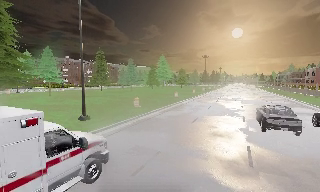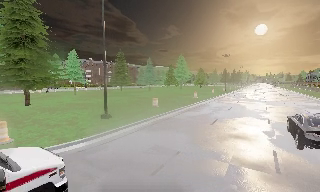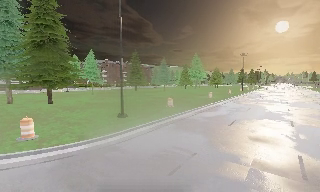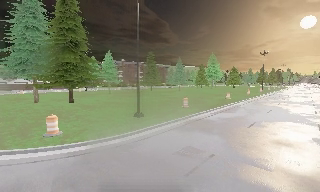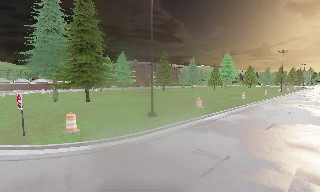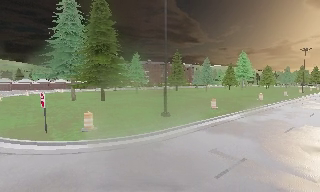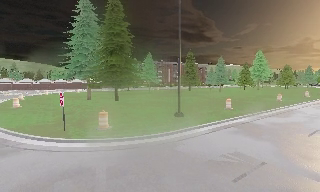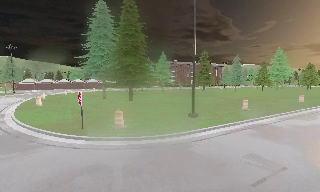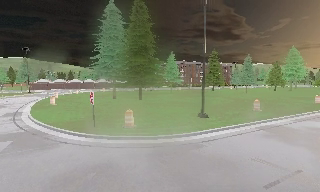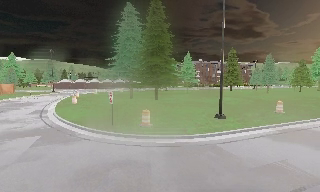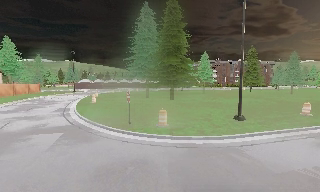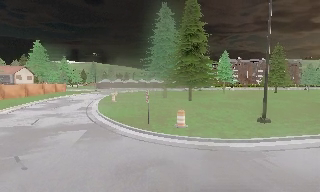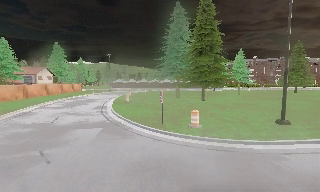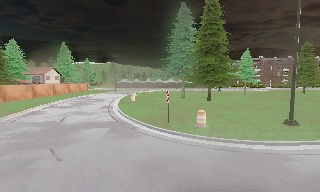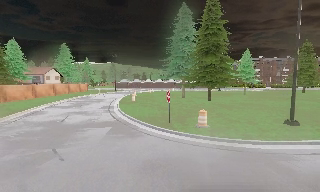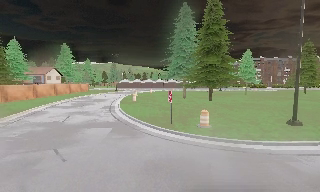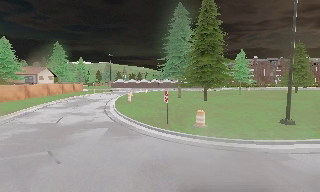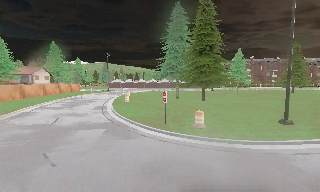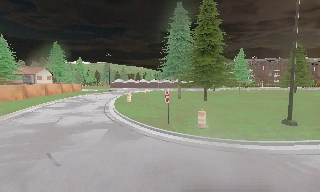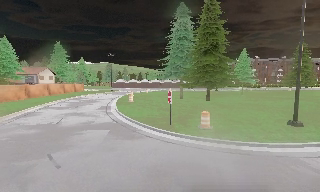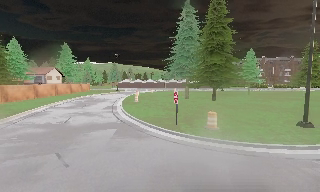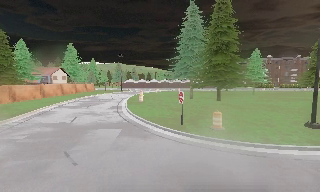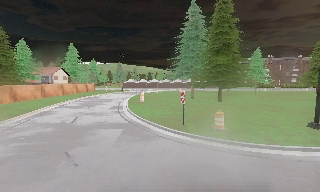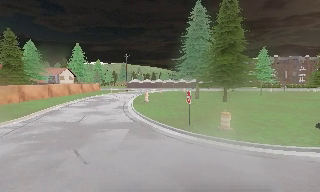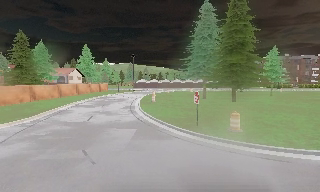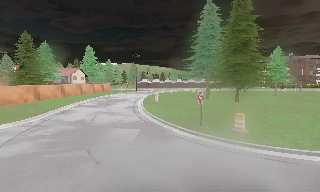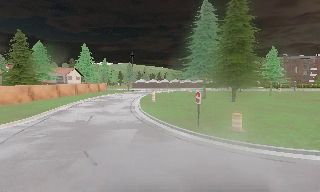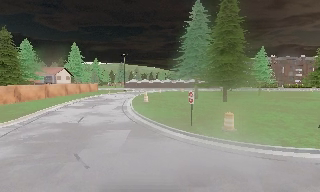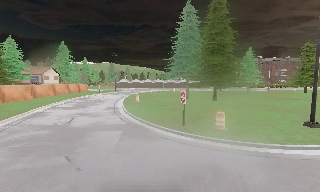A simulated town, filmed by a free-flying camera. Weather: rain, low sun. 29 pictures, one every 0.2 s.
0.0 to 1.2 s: The scene slides to the right, as the camera pans about 30 degrees to its left. It travels to its left, about 0.5 m, so close, fixed things drift to the right.
1.2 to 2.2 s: The camera pans to its left, which is counterclockwise from overhead, by about 25 degrees.
2.2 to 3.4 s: The camera travels to its left, about 0.5 m, so close, fixed things drift to the right.
3.4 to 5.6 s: The camera travels to its left, about 1 m, so close, fixed things drift to the right.
The film runs backward here.
